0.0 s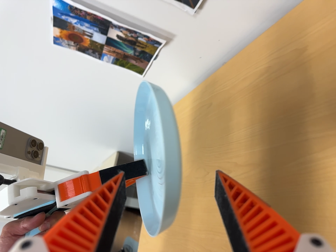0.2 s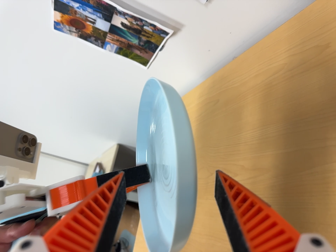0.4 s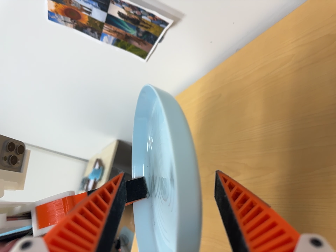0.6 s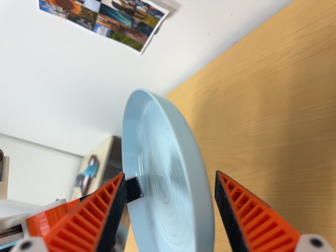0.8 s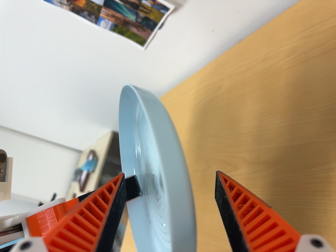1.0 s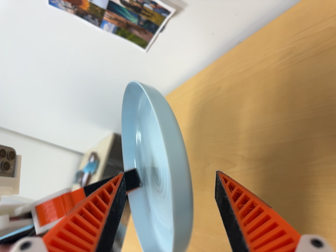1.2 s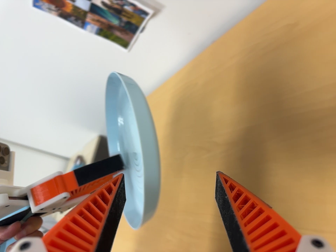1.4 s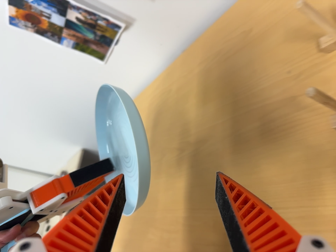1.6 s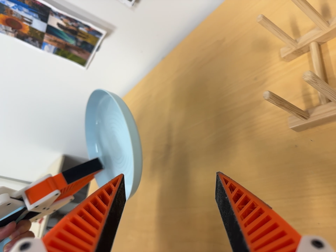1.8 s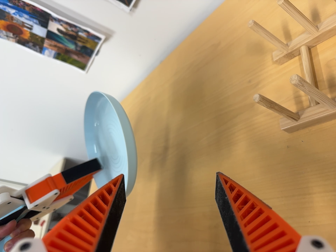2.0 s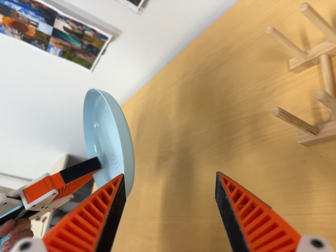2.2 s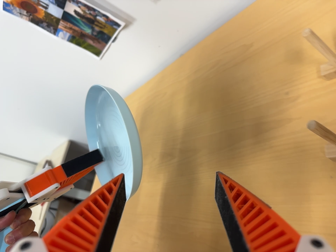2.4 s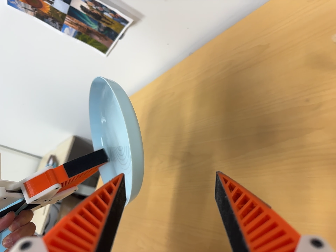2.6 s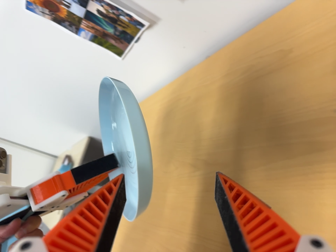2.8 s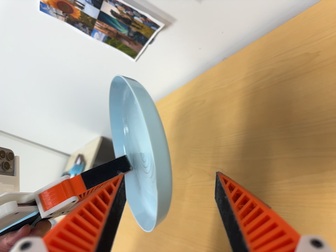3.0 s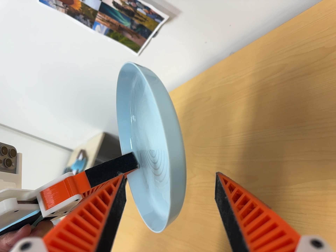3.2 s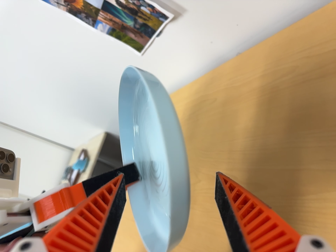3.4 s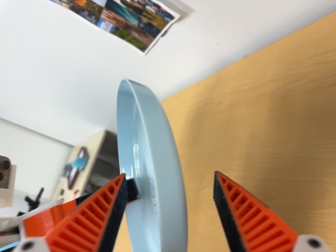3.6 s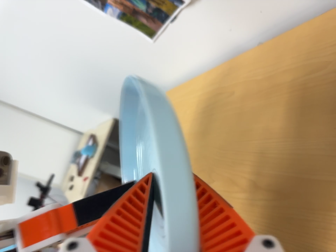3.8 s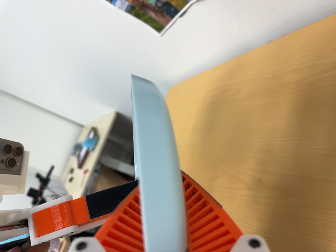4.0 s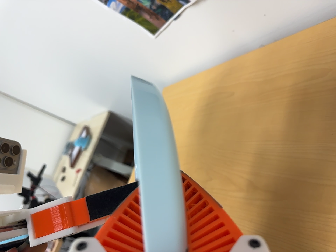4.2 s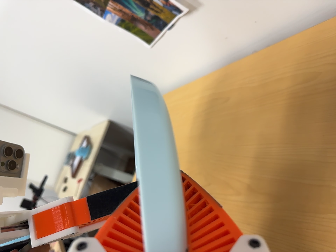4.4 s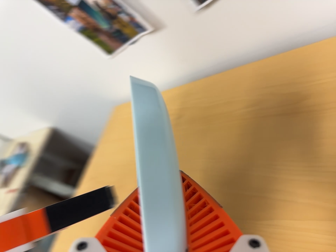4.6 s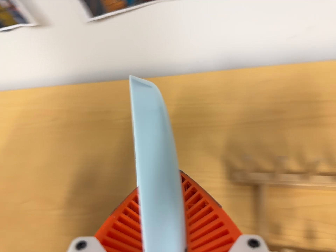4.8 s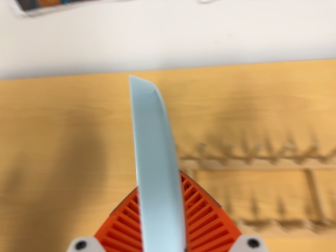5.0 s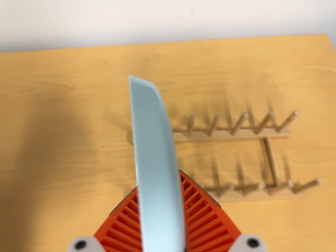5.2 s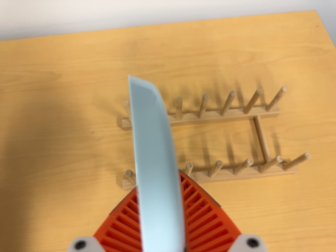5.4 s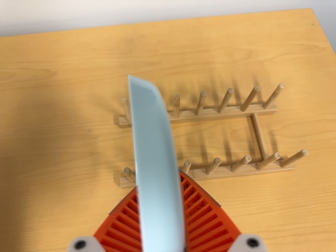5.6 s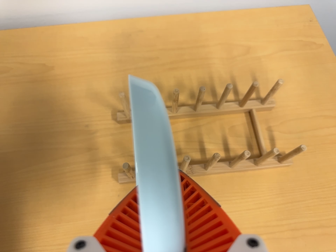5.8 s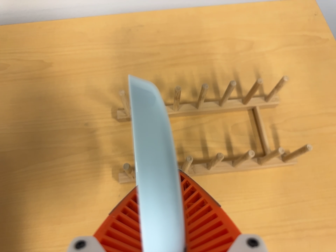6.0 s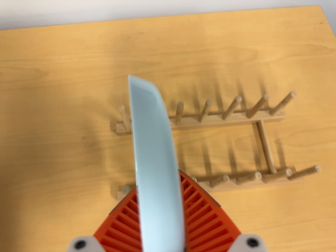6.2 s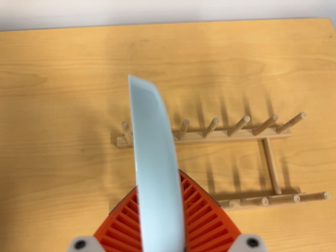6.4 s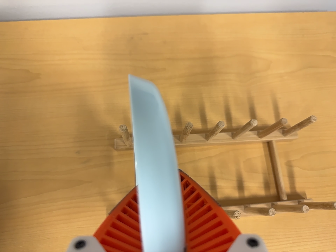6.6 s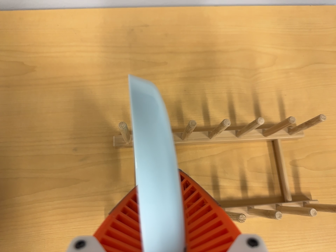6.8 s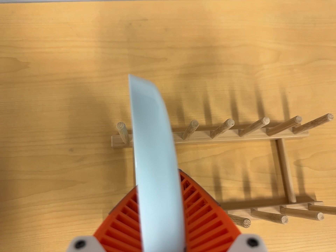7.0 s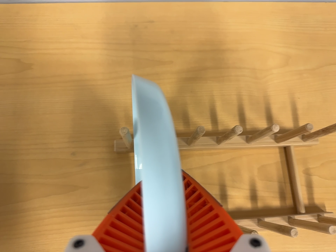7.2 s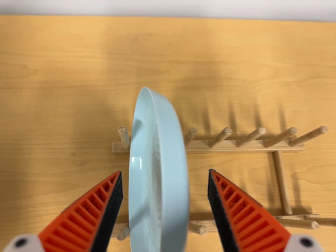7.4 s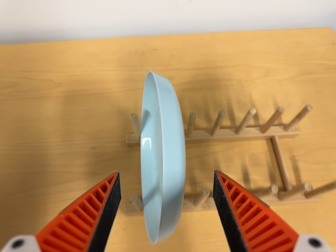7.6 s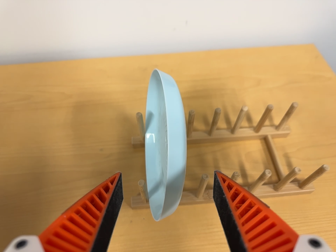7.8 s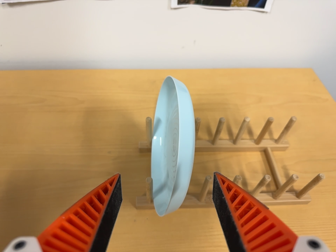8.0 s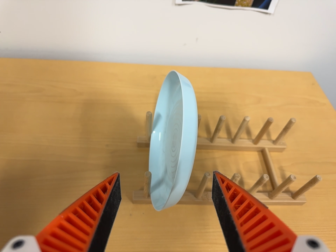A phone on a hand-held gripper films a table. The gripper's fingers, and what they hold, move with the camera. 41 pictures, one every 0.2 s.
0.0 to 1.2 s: The camera travels toward the bottom of its view, about 5 cm, so close, fixed things drift upward.
1.2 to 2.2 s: The camera shifts only a little, or ends up much as it began.
2.2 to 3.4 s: The camera travels forward and toward the top of its view, about 12 cm, so what stands in front looms larger.
3.4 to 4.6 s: The camera pans to its right by about 45 degrees. It travels backward and to its left, about 9 cm. It rolls about its line of sight by about 10 degrees, and the scene rotates clockwise.
4.6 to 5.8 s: The camera pans to its right by about 20 degrees. Its aim tips toward the bottom of its view by about 10 degrees, and the scene shifts upward.
5.8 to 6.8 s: The camera travels toward the top of its view and forward, about 12 cm.
6.8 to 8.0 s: The camera travels toward the bottom of its view and backward, about 18 cm. Its aim tips toward the top of its view by about 25 degrees.
The film runs forward here.
